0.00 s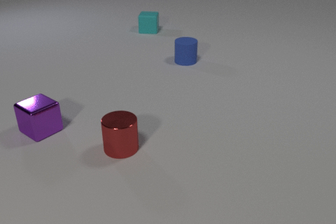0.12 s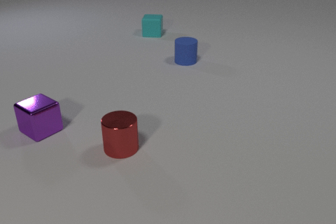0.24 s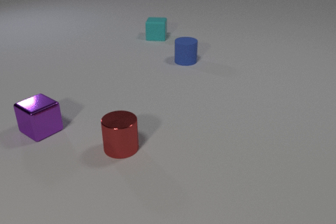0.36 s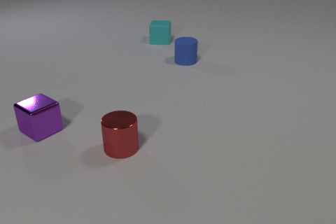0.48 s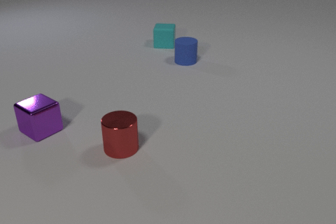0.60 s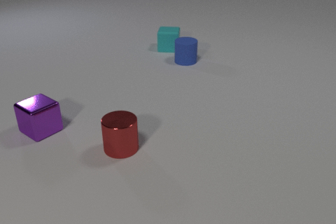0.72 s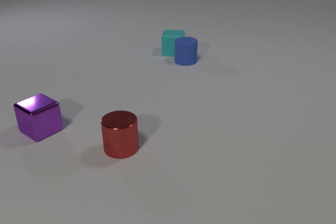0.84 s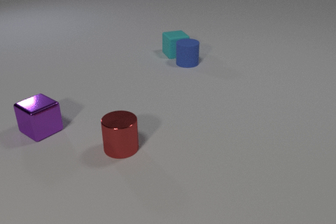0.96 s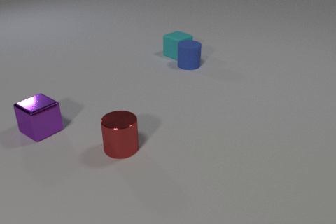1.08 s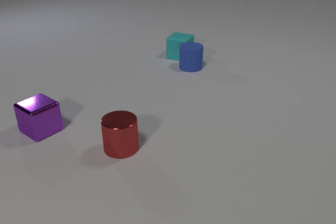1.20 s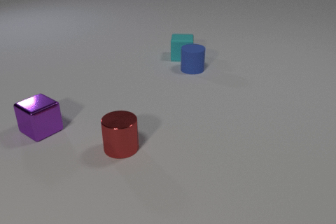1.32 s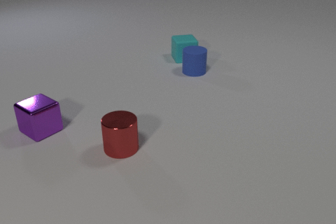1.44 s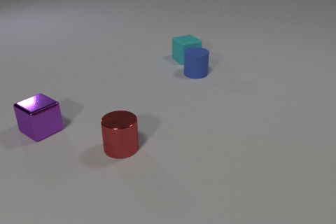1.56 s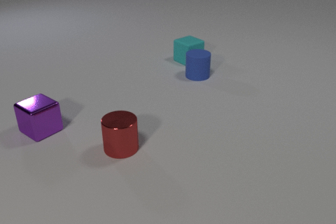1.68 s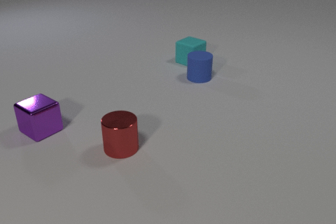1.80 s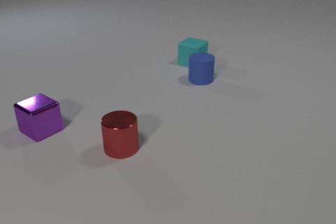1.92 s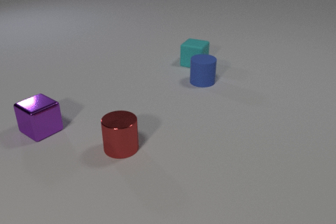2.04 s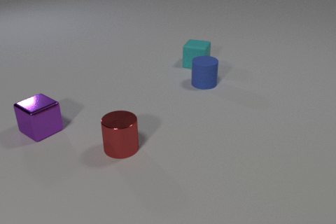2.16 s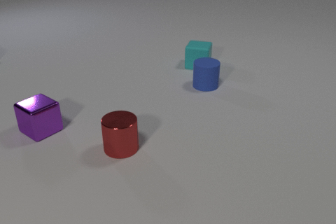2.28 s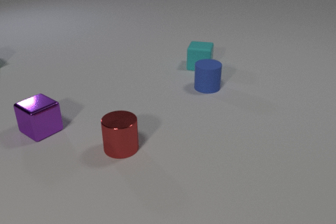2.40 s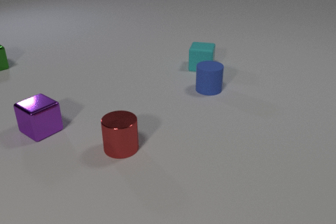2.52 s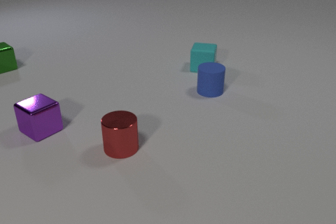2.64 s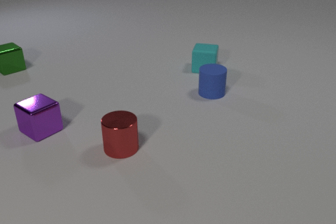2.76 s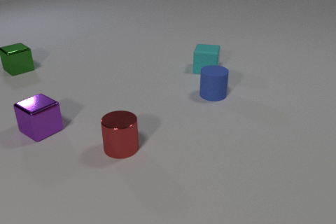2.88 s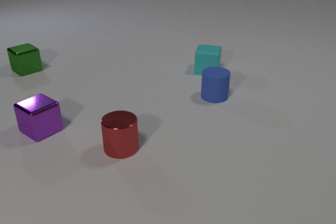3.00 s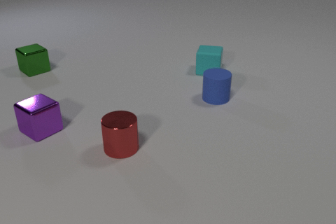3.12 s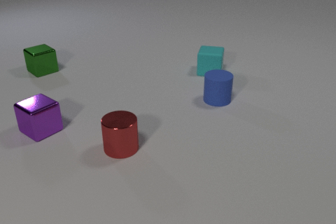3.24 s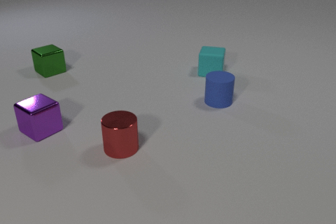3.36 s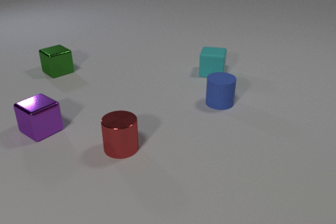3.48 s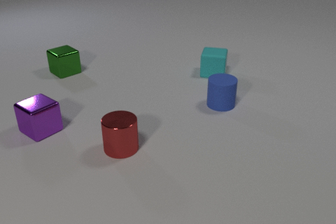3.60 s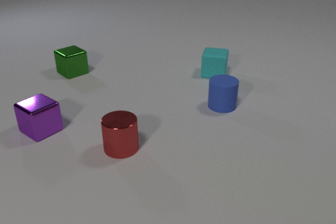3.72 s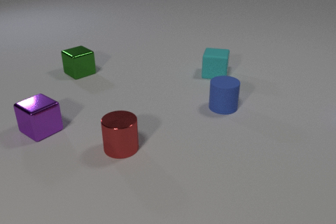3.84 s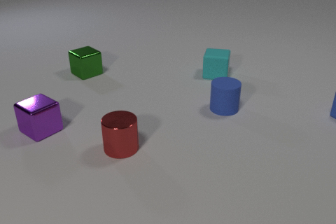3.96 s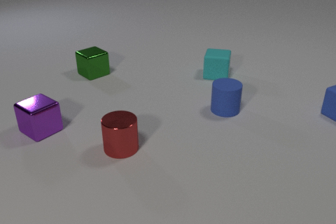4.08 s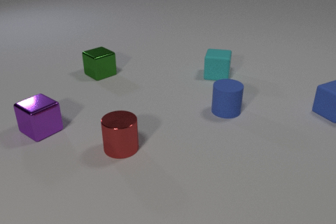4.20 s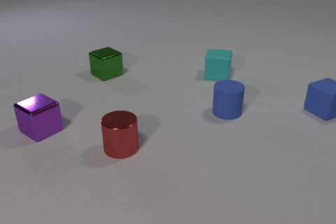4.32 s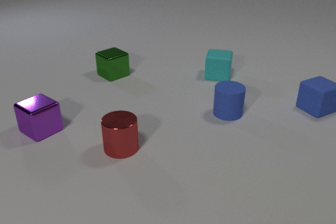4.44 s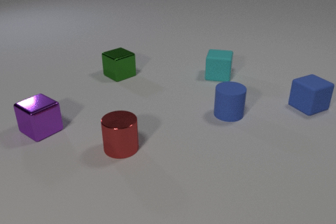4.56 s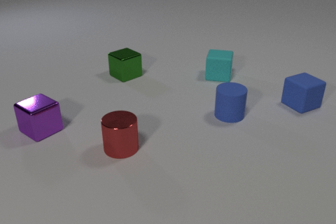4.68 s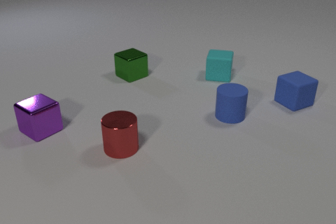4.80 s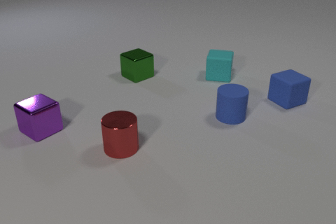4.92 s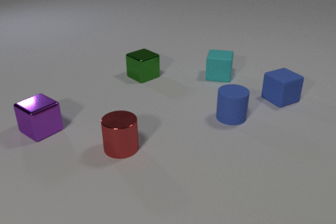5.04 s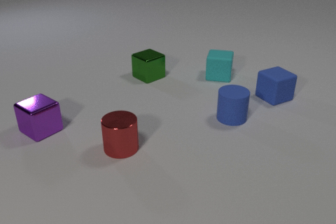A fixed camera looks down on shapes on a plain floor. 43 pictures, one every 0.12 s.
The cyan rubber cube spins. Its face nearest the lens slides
to the right.
The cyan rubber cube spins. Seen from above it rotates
counterclockwise.
0.00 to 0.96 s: The cyan rubber cube slides toward the camera and to the right, spins so that its near face slides to the right, counterclockwise seen from above. The blue rubber cylinder slides toward the camera. The cyan rubber cube and the blue rubber cylinder collide.
0.96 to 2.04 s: The cyan rubber cube slides toward the camera and to the right, spins counterclockwise seen from above by about 120 degrees, its near face sliding to the right. The blue rubber cylinder slides toward the camera.
2.04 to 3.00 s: The cyan rubber cube slides toward the camera and to the right. The blue rubber cylinder slides toward the camera. The green metal cube comes in at the left edge, slides to the right and toward the camera.
3.00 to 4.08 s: The cyan rubber cube slides toward the camera and to the right. The blue rubber cylinder slides toward the camera and to the right. The green metal cube slides to the right. The blue rubber cube comes in at the right edge, slides to the left.
4.08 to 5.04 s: The blue rubber cylinder slides toward the camera. The green metal cube slides to the right. The blue rubber cube slides to the left.
How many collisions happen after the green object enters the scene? 0.
What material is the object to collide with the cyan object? rubber.
What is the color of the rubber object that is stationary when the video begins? blue.
